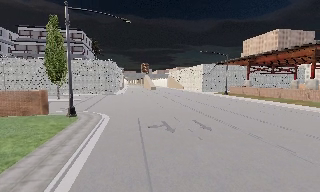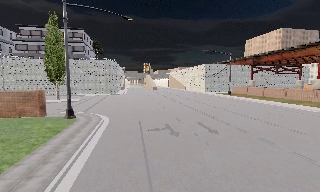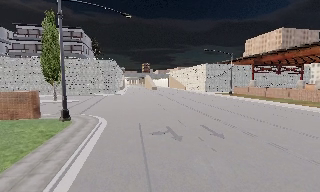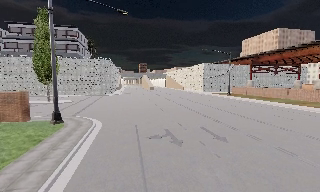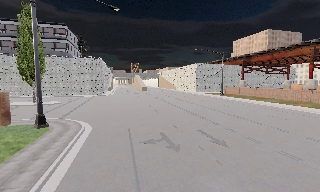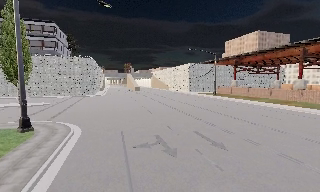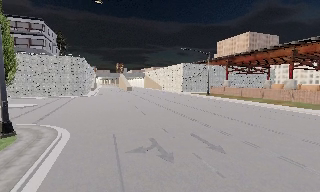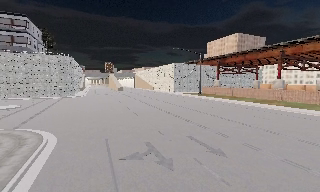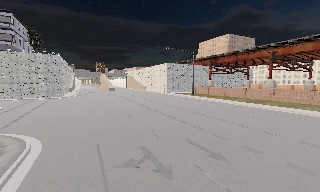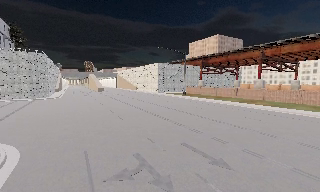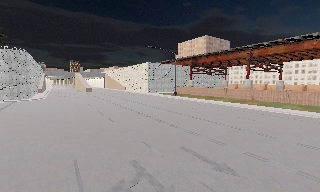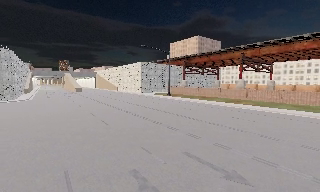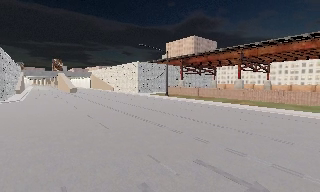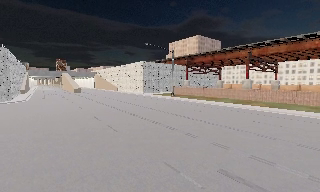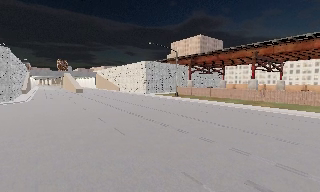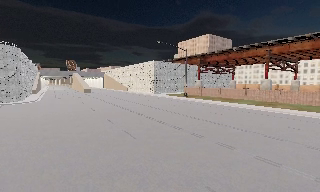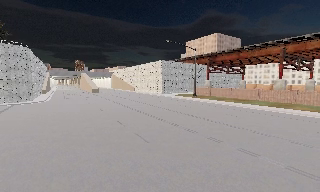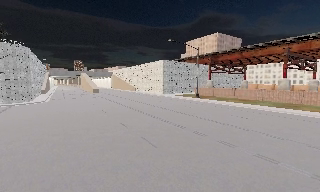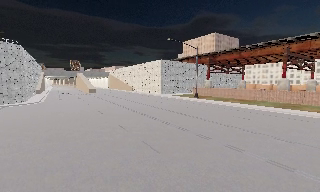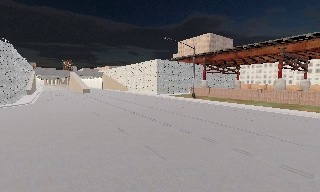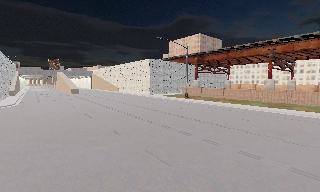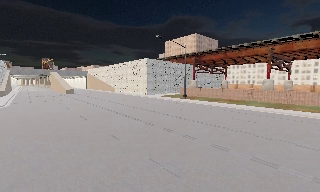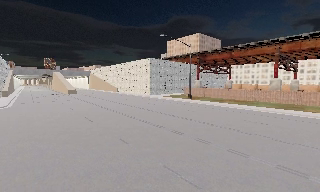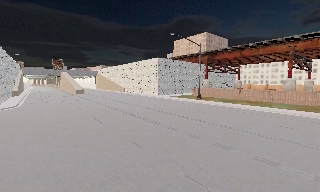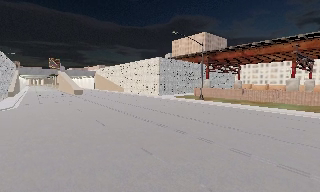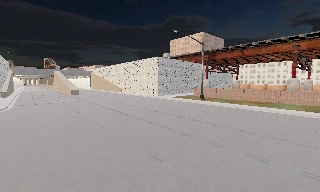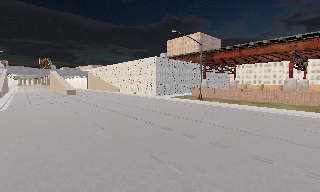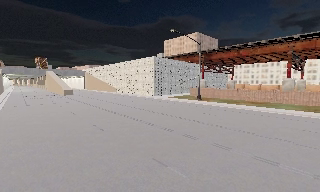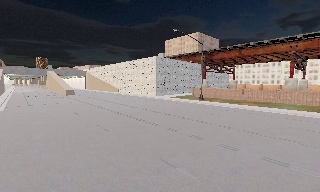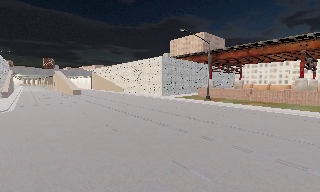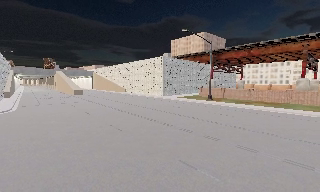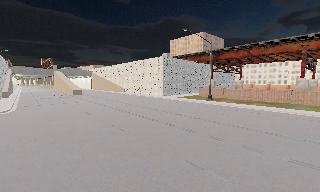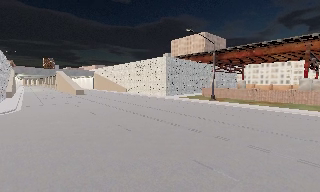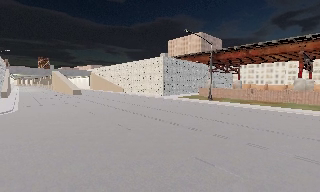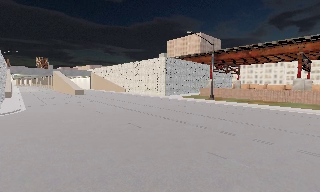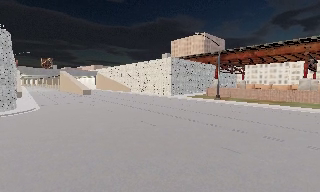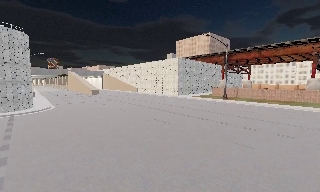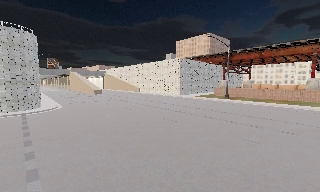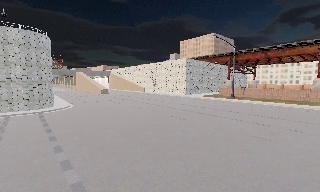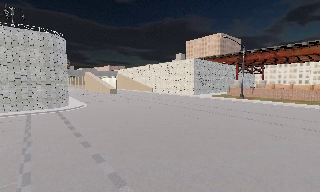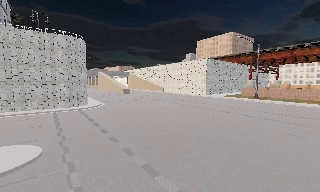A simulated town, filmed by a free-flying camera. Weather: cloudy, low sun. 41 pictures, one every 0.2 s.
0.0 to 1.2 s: The camera travels forward, about 4 m, so what stands in front looms larger.
1.2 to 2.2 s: The camera pans to its right, which is clockwise from overhead, by about 15 degrees. It travels forward and to its left, about 3.5 m, so what stands in front looms larger.
2.2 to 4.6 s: The camera travels forward and to its left, about 10 m, so what stands in front looms larger.
4.6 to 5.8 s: The camera travels to its left and forward, about 3 m, so close, fixed things drift to the right. It loses speed.
5.8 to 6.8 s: The camera travels to its left, about 2 m, so close, fixed things drift to the right. It gains speed.
6.8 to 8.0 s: The camera travels to its left and backward, about 6 m, so close, fixed things drift to the right.
The film runs backward here.
